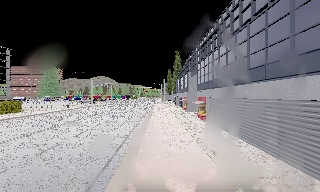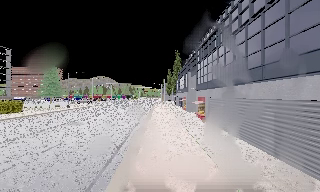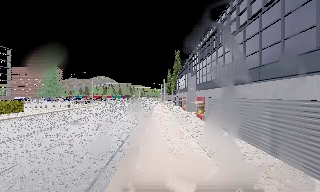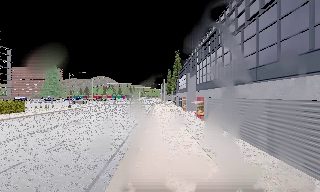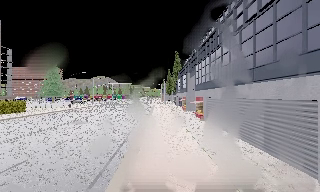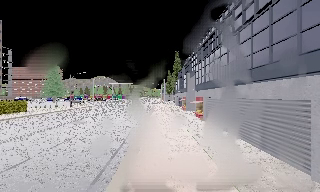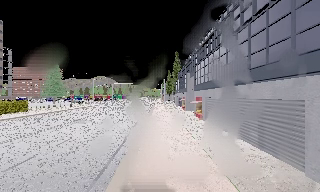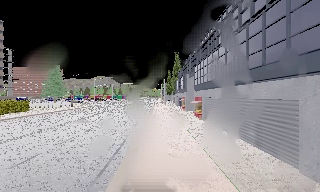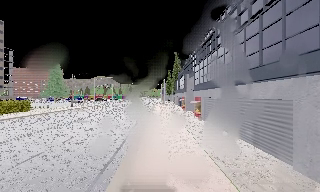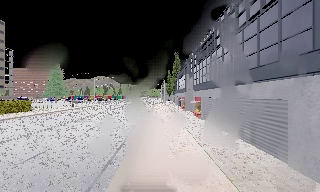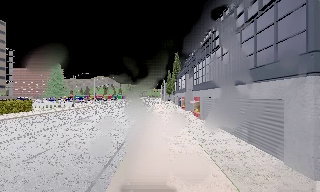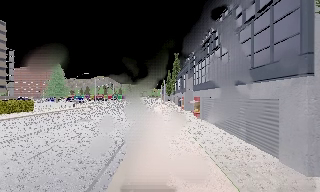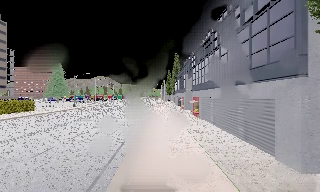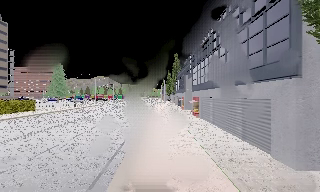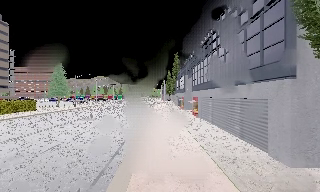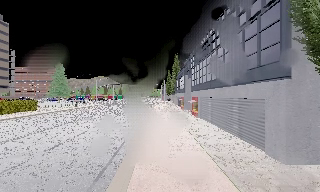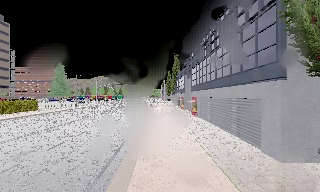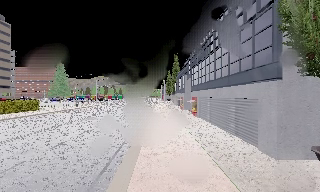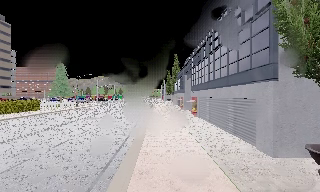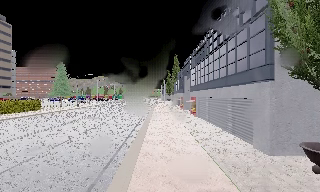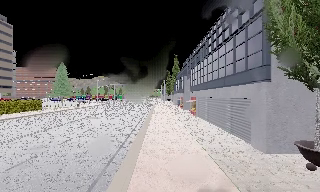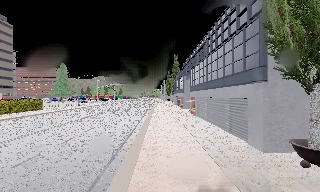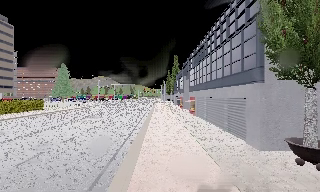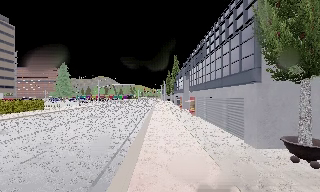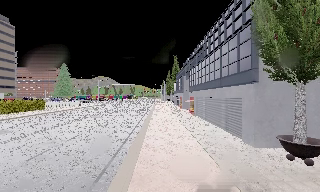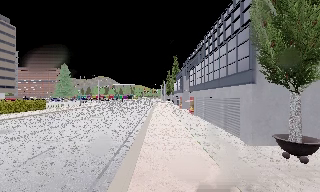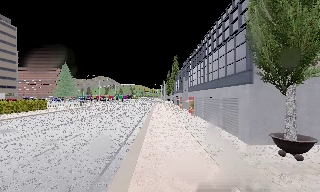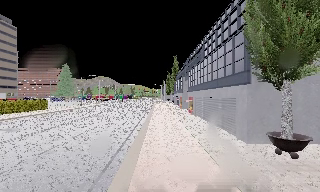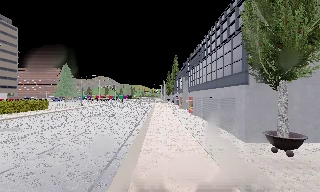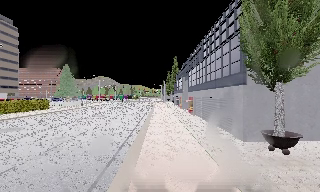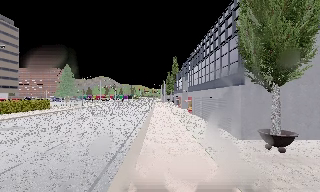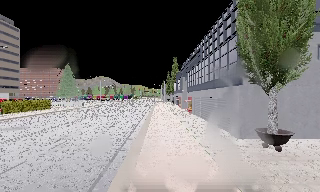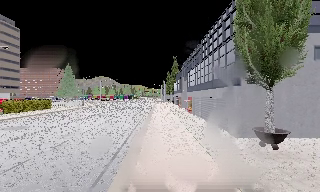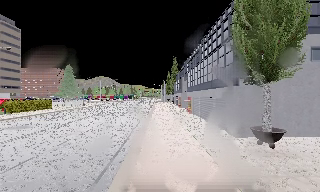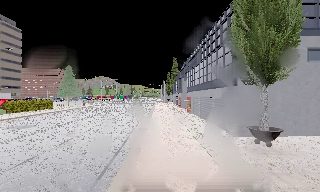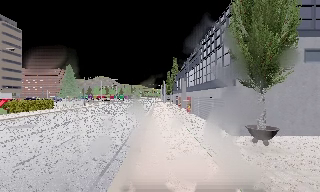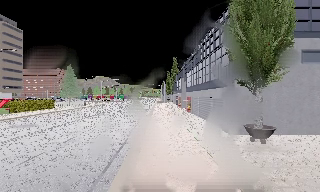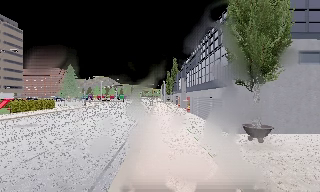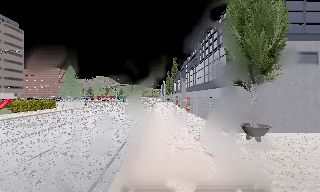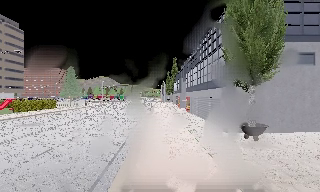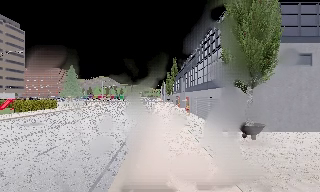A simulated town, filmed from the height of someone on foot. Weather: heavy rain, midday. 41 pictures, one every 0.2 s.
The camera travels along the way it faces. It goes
backward.
0.0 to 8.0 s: The camera travels backward, about 9 m, so what stands in front gets smaller.
The film runs backward here.
